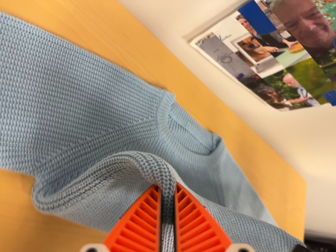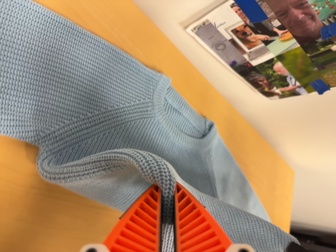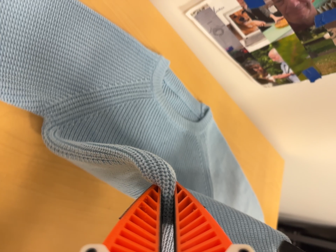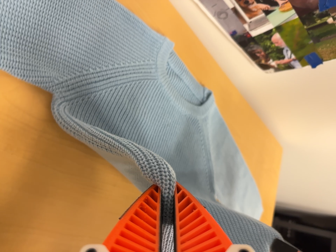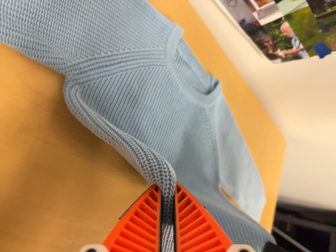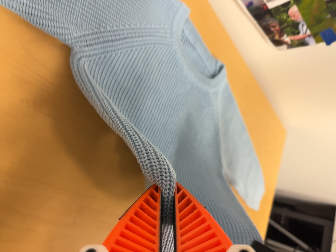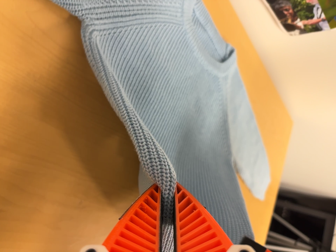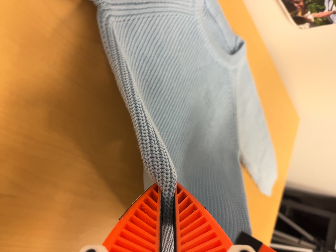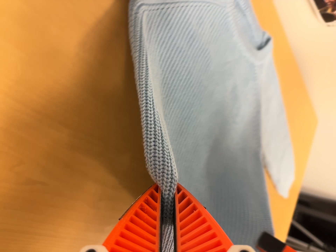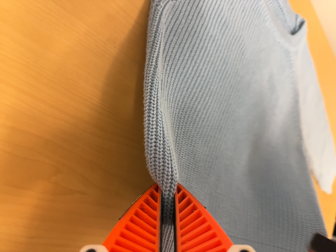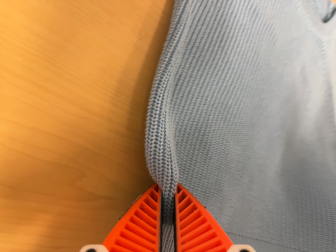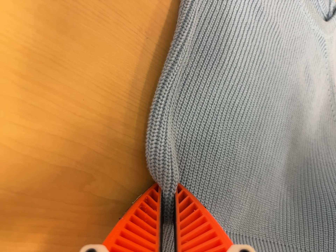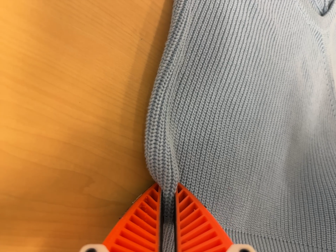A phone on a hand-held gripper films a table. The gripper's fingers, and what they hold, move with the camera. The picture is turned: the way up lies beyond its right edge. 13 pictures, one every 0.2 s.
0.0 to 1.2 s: The camera travels toward the bottom of its view and to its left, about 12 cm, so close, fixed things drift upward. Its aim tips toward the bottom of its view by about 10 degrees, and the scene shifts upward.
1.2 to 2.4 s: The scene slides to the right, as the camera pans about 10 degrees to its left. It travels to its left and forward, about 10 cm, so close, fixed things drift to the right.
The film runs backward here.
